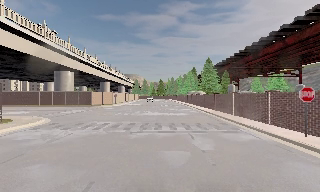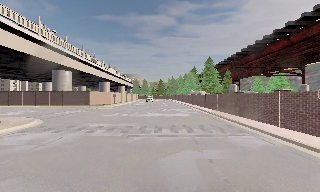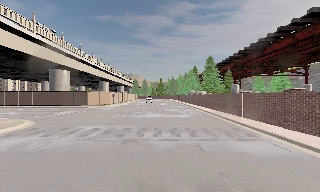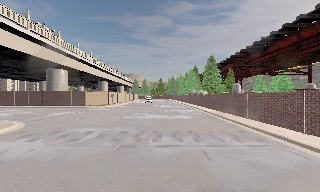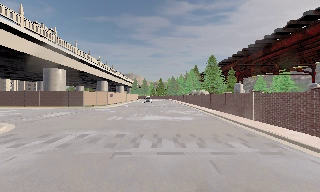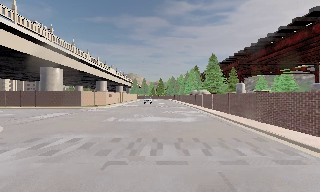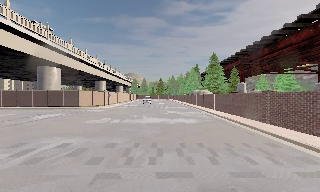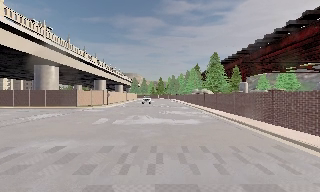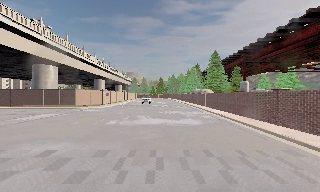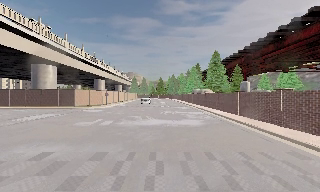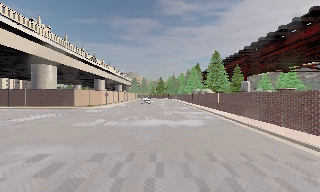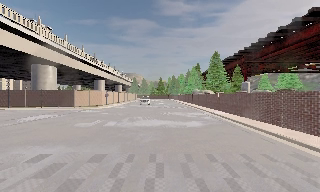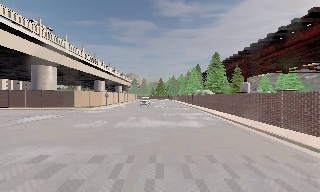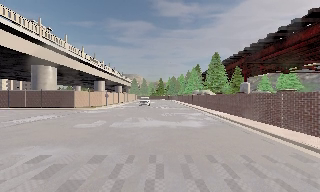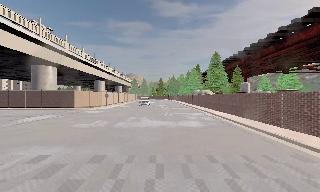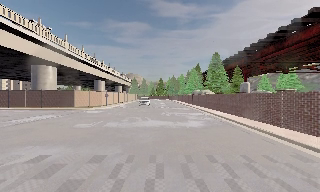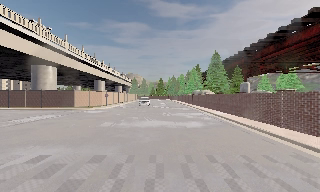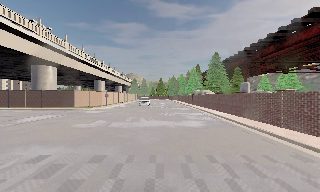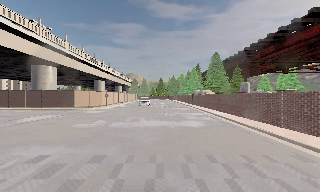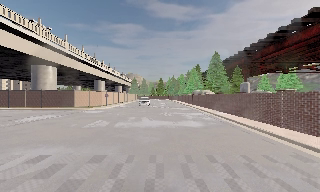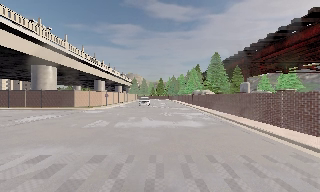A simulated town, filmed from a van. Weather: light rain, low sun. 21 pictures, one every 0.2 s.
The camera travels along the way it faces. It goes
forward.
0.0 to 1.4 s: The camera travels forward, about 6 m, so what stands in front looms larger.
1.4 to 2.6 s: The camera travels forward, about 1 m, so what stands in front looms larger. It loses speed.
2.6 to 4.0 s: The camera keeps its place and its aim.
The film runs forward here.
